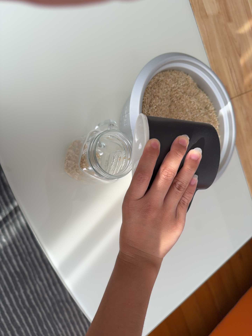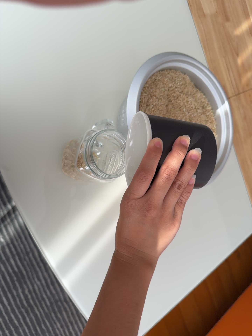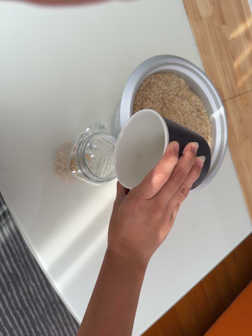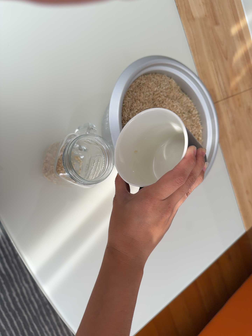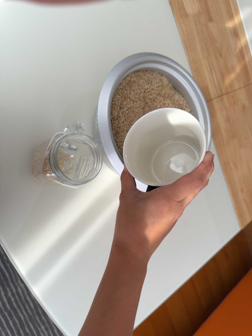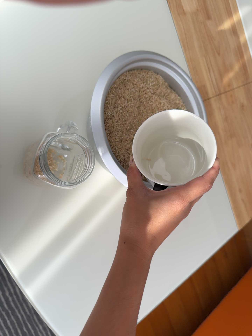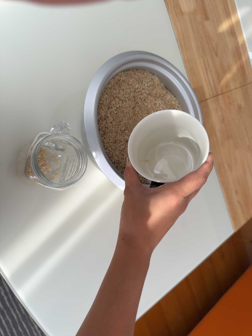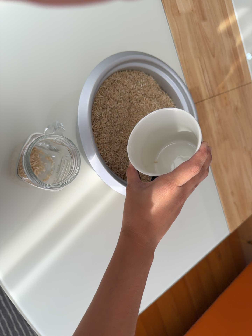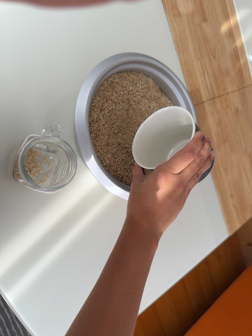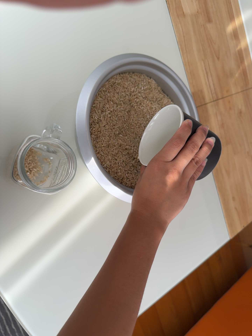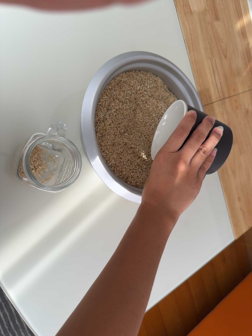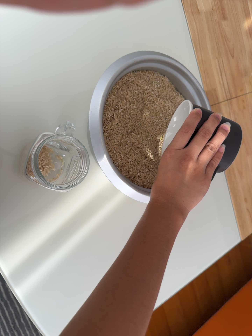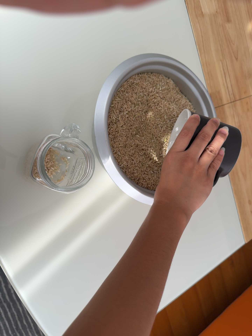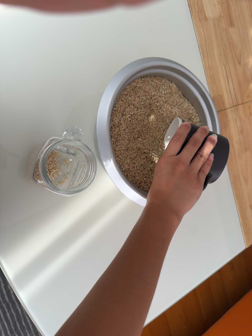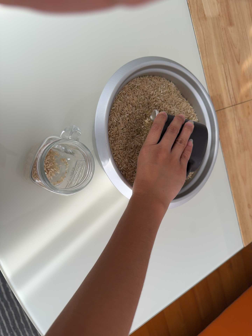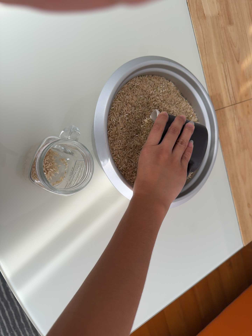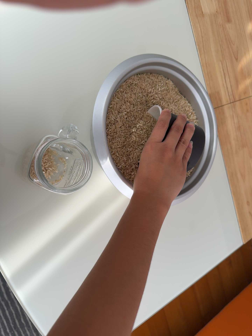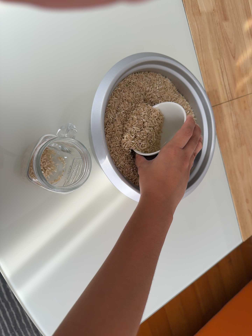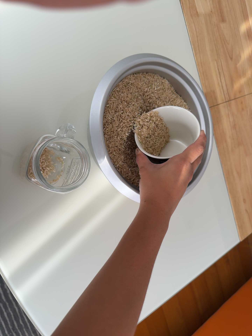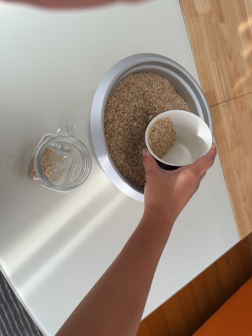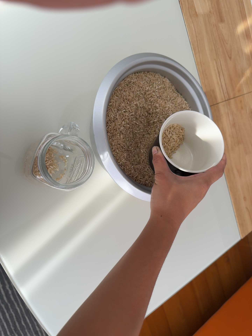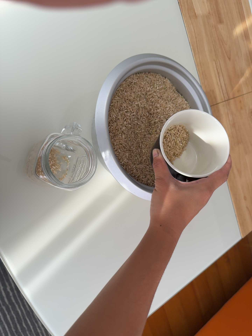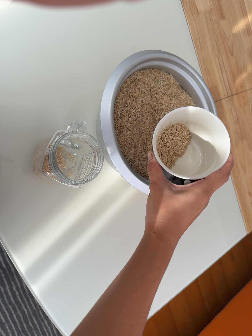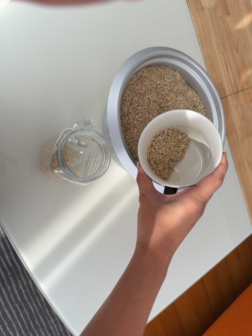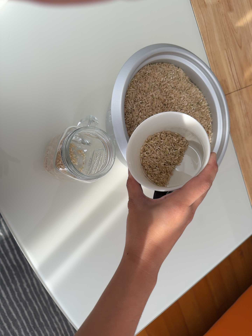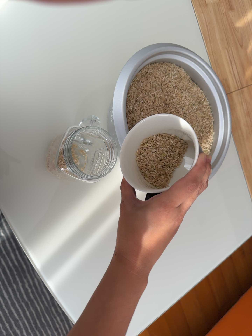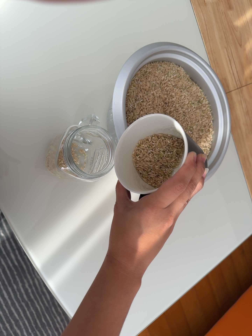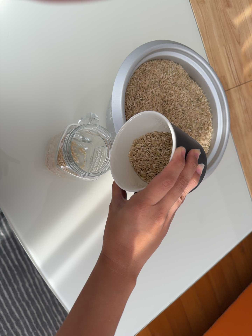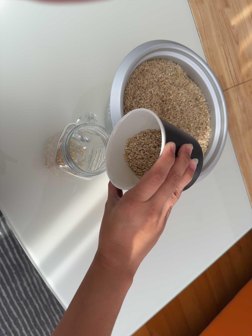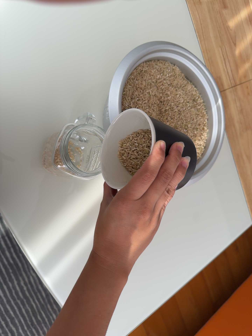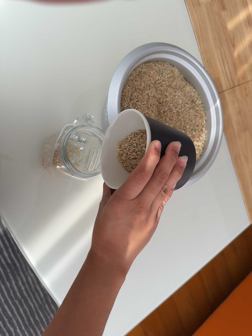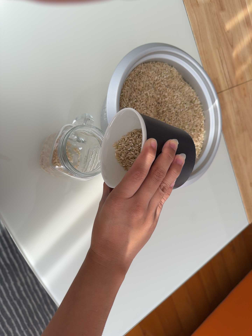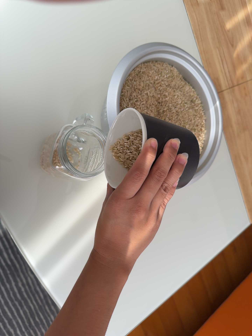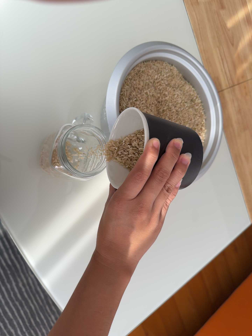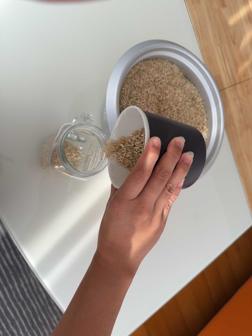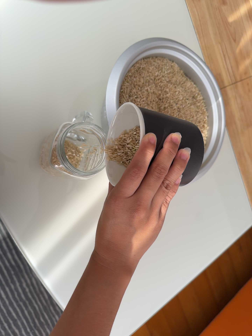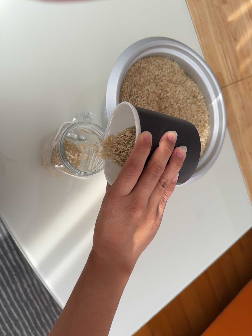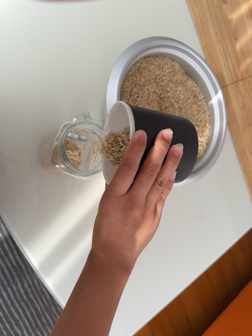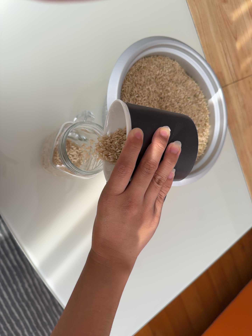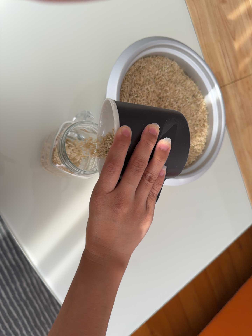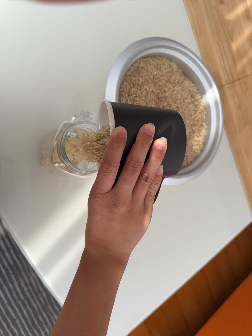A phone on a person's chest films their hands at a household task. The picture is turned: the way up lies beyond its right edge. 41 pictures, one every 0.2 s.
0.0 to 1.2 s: The camera travels to its right, about 6 cm, so close, fixed things drift to the left.
1.2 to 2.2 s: The camera shifts only a little, or ends up much as it began.
2.2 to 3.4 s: The camera keeps its place and its aim.
3.4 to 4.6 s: The camera shifts only a little, or ends up much as it began.
4.6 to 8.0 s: The camera shifts only a little, or ends up much as it began.
The film runs forward here.
